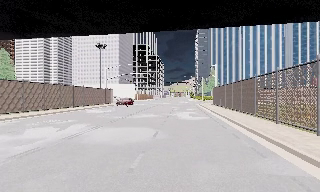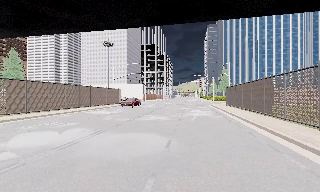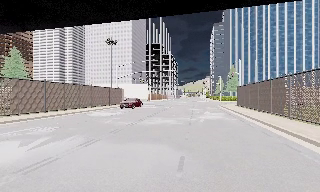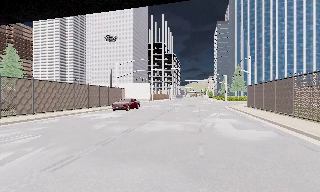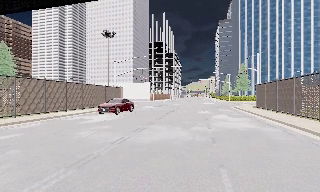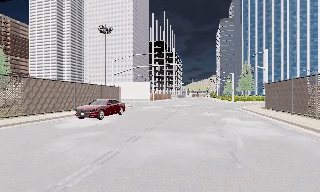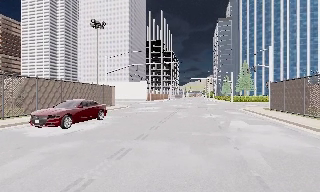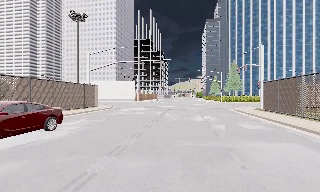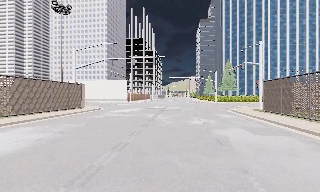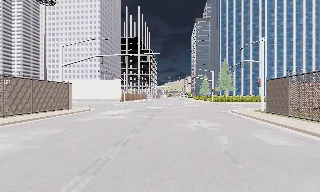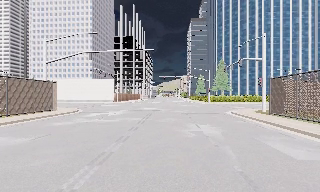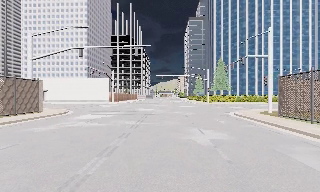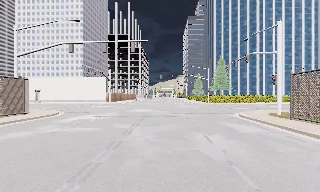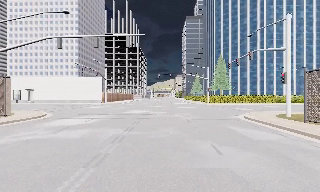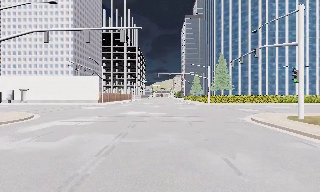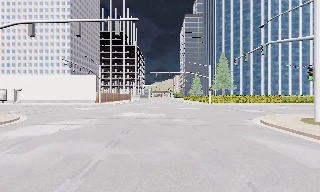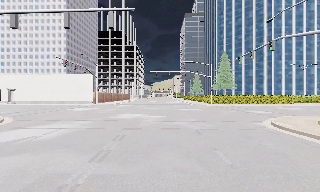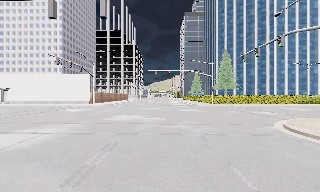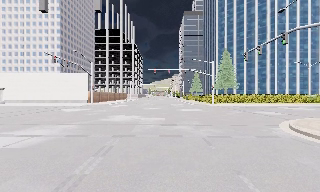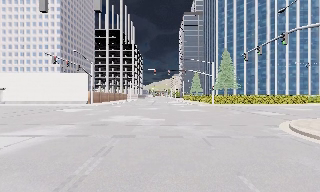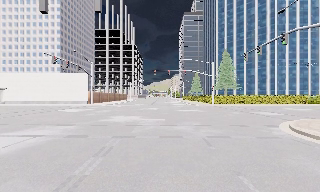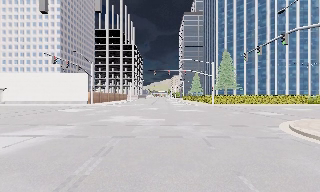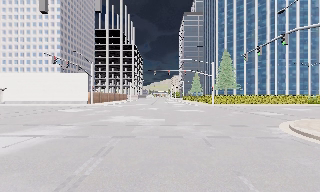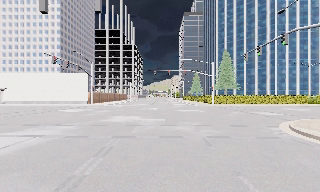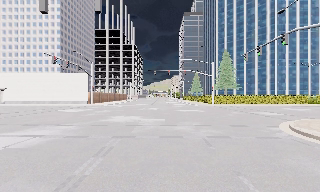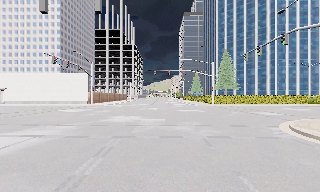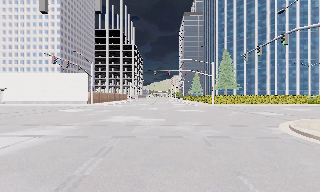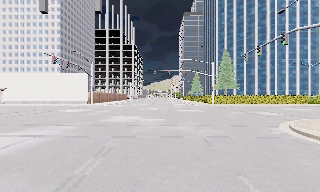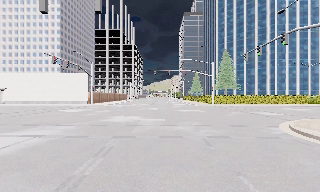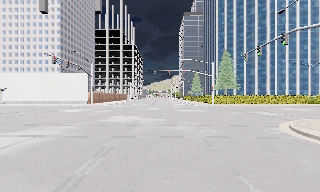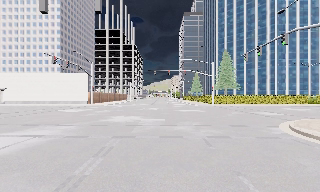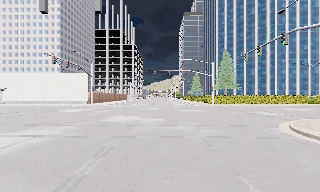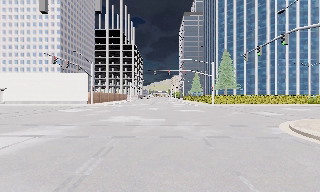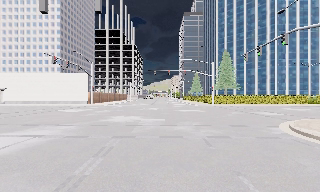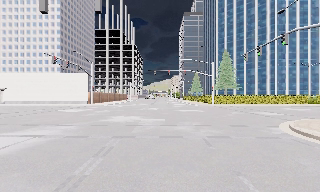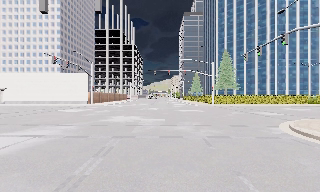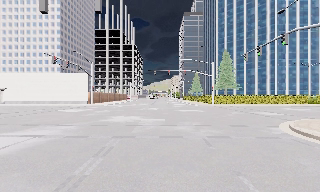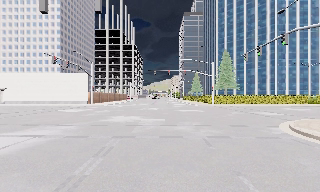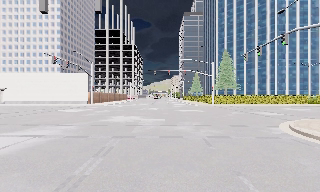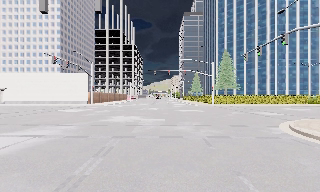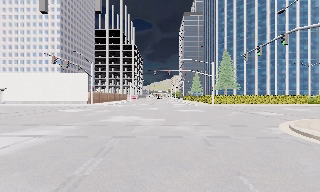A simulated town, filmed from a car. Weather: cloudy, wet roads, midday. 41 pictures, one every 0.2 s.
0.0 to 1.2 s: The camera travels forward, about 10 m, so what stands in front looms larger.
1.2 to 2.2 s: The scene slides to the left, as the camera pans about 10 degrees to its right. It travels forward, about 7 m, so what stands in front looms larger.
2.2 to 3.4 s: The camera travels forward, about 7 m, so what stands in front looms larger.
3.4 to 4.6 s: The camera travels forward, about 0.5 m, so what stands in front looms larger. It loses speed.
4.6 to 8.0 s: The camera keeps its place and its aim.
The film runs forward here.
